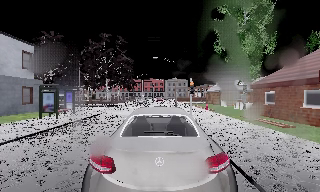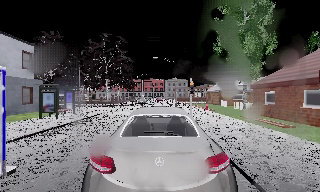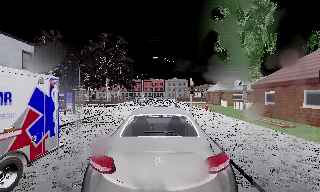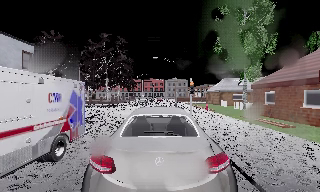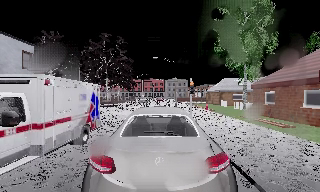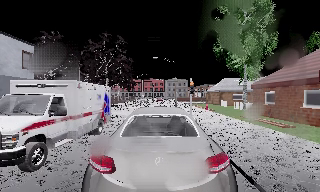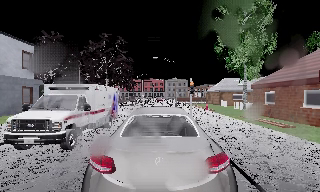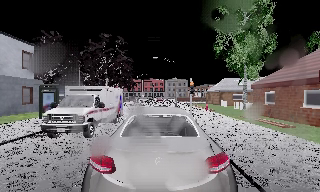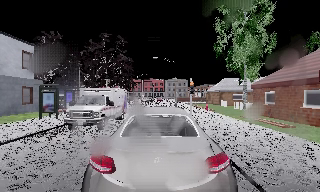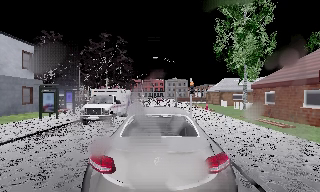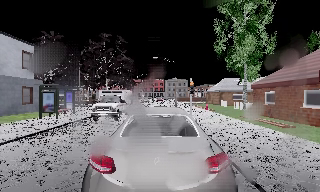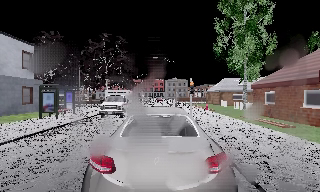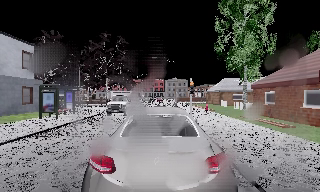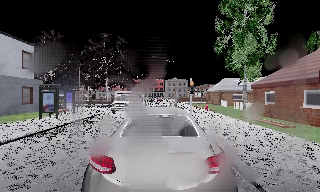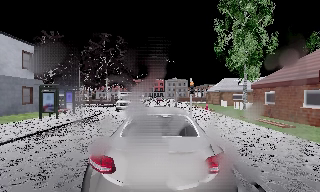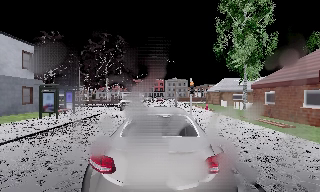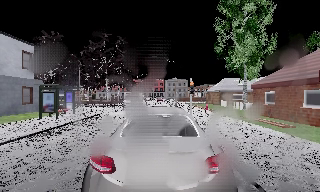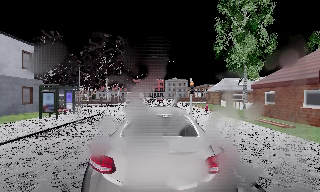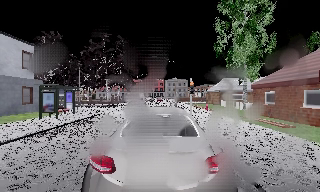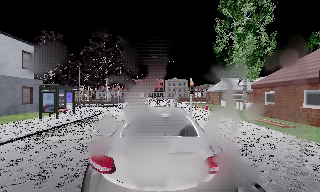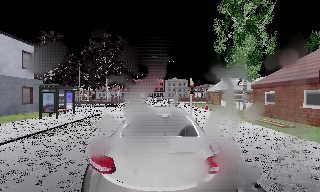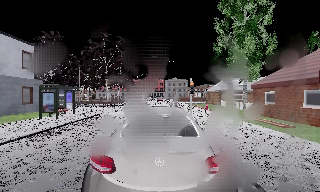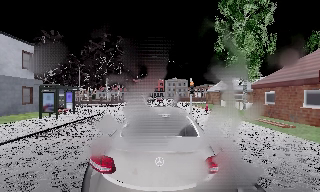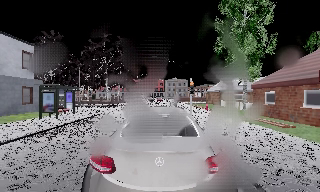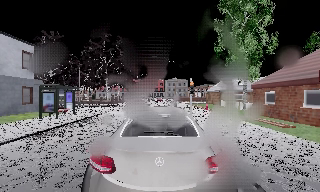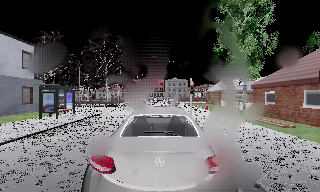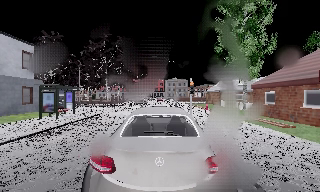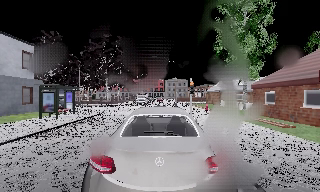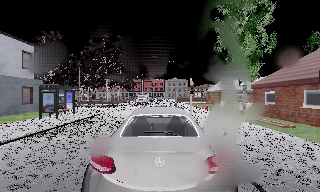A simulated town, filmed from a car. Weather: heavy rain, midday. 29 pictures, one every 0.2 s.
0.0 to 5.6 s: The camera keeps its place and its aim.
The film runs backward here.
